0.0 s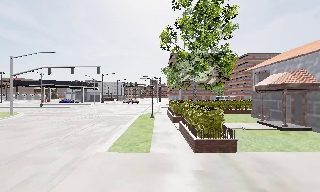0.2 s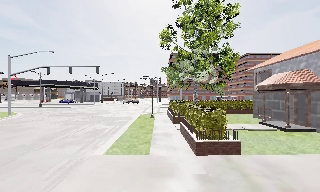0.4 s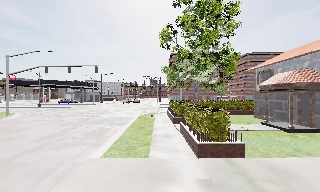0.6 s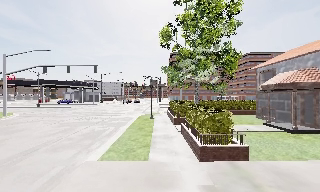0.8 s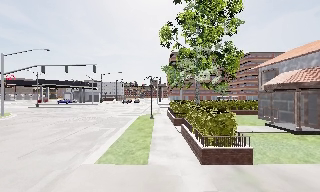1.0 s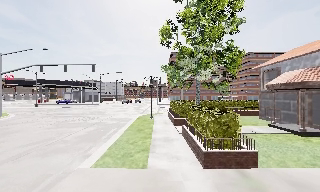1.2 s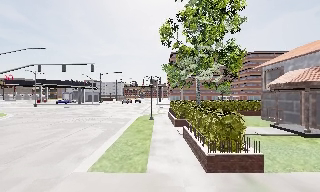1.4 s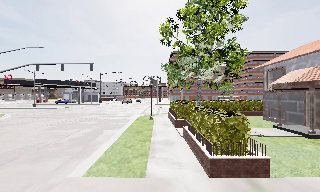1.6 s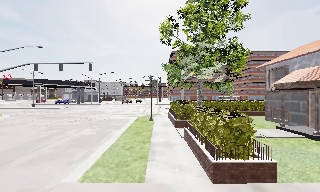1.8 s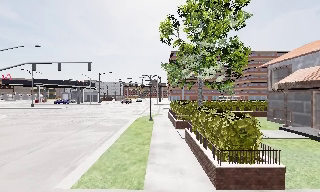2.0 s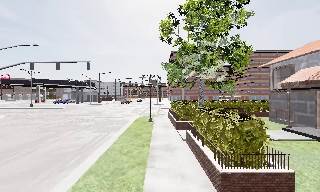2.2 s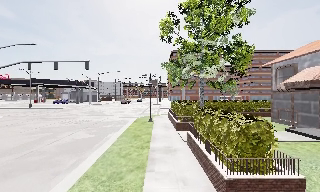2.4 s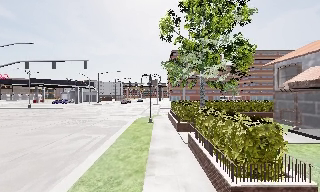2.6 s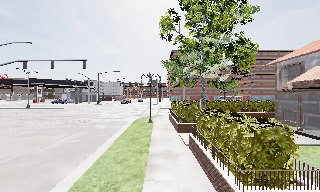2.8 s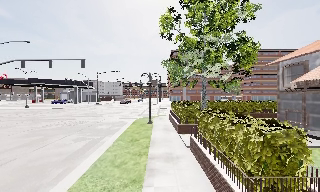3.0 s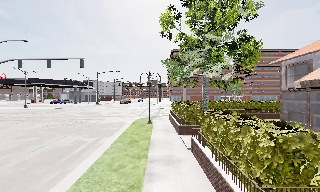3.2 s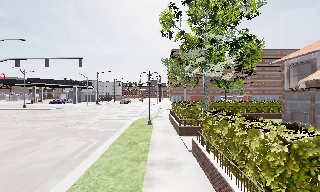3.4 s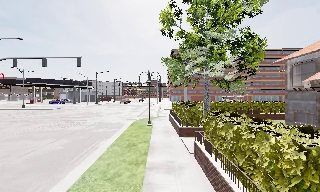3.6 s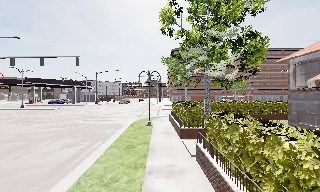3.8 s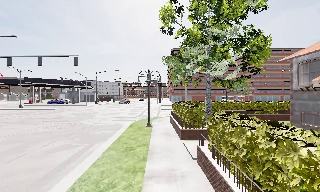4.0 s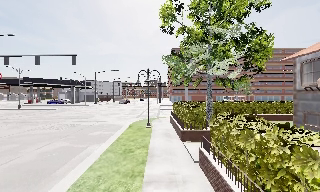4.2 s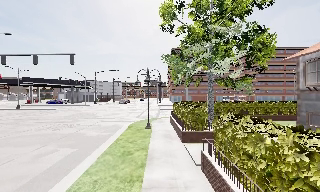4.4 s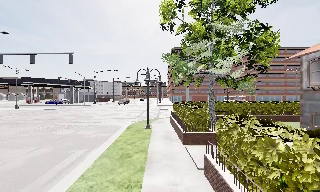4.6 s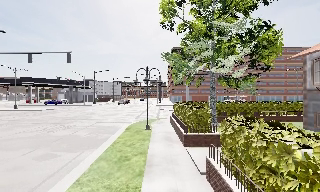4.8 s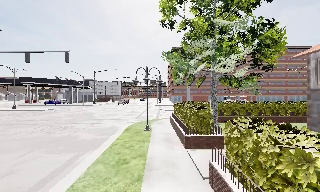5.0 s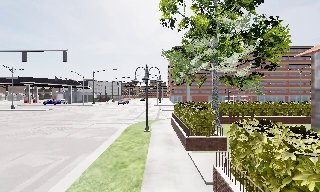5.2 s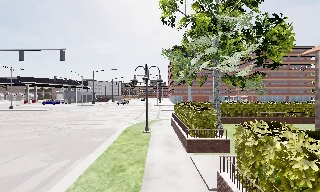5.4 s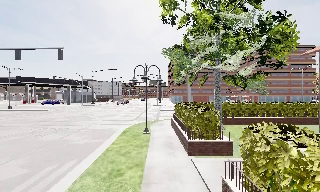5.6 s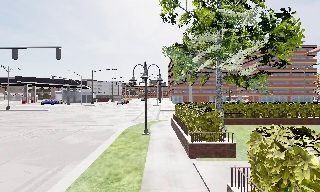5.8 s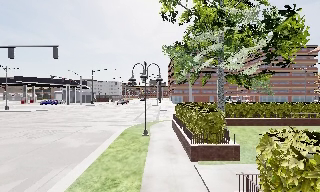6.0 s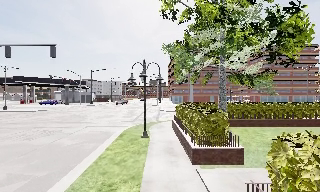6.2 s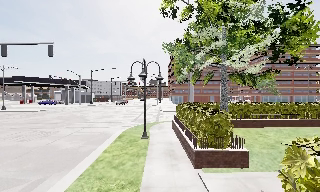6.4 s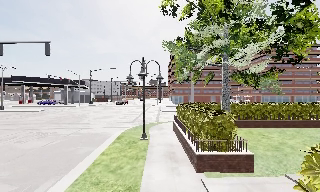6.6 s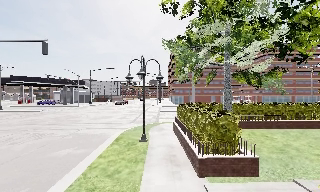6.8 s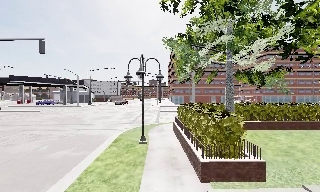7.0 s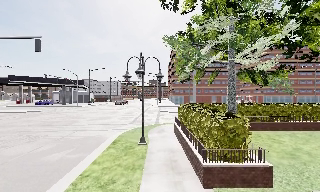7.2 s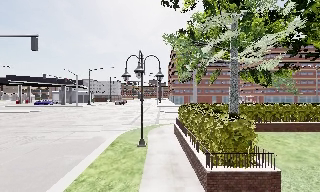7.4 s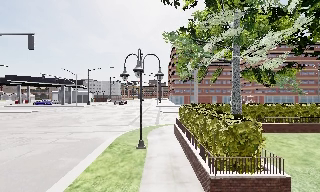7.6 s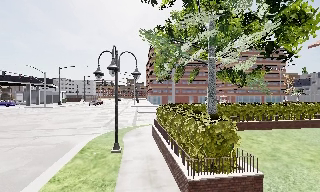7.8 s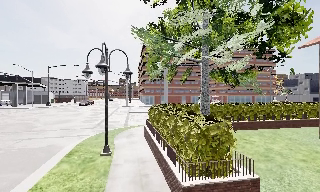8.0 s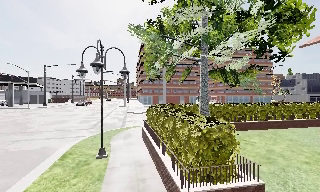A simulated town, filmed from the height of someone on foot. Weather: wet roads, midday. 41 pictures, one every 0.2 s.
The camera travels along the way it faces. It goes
forward.
0.0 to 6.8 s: The camera travels forward, about 10 m, so what stands in front looms larger.
6.8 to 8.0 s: The camera pans to its right, which is clockwise from overhead, by about 10 degrees. It travels forward, about 1.5 m, so what stands in front looms larger.
The film runs forward here.
